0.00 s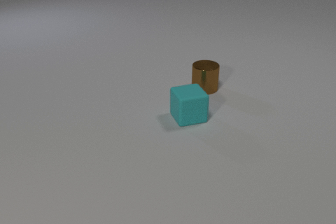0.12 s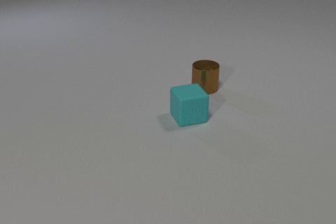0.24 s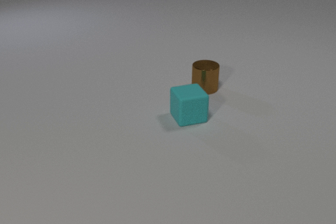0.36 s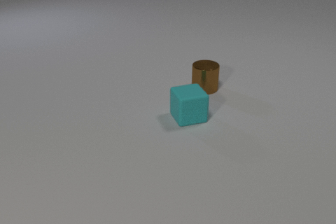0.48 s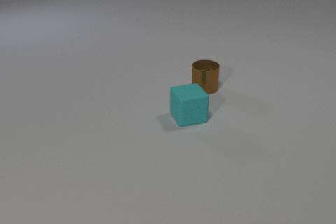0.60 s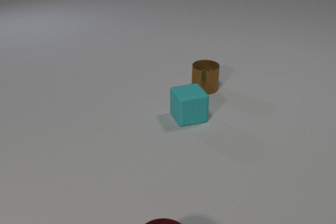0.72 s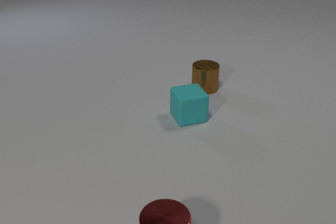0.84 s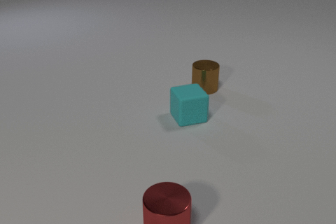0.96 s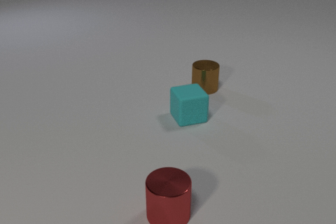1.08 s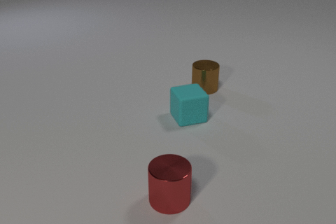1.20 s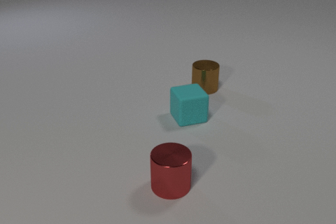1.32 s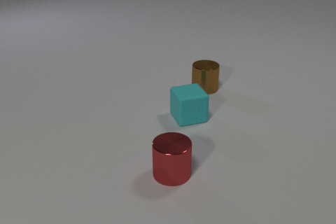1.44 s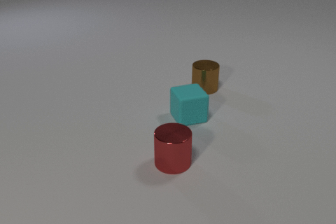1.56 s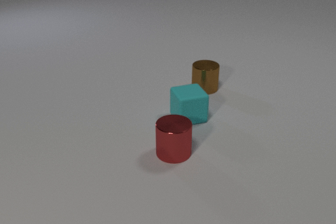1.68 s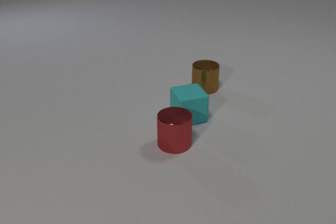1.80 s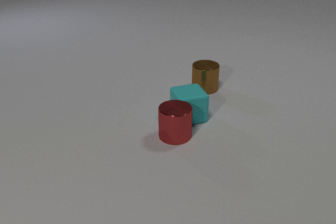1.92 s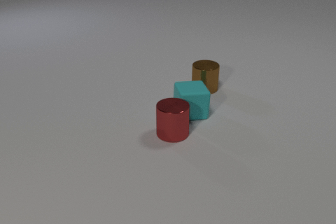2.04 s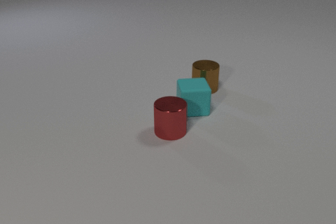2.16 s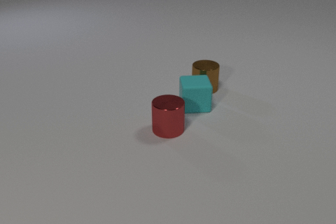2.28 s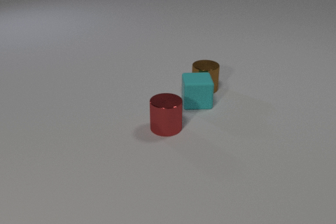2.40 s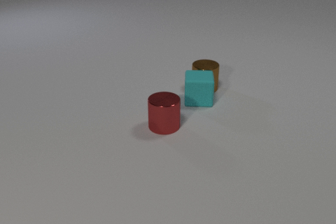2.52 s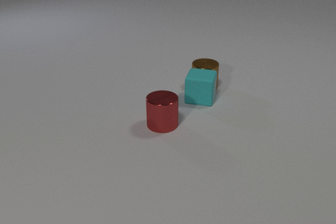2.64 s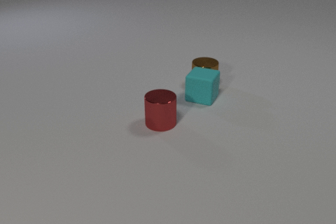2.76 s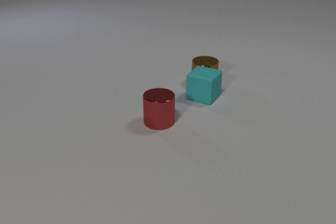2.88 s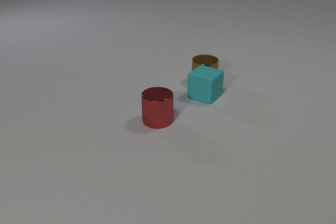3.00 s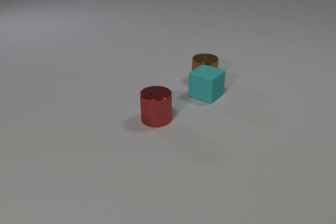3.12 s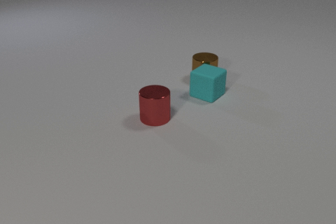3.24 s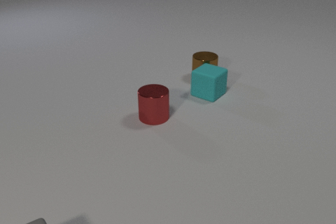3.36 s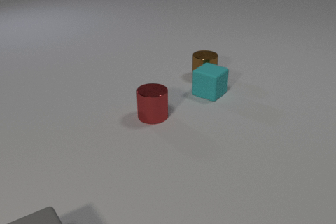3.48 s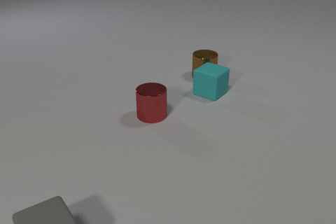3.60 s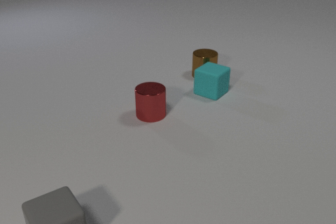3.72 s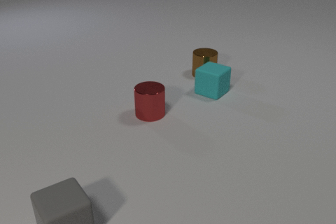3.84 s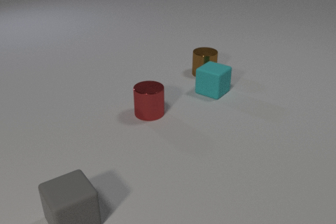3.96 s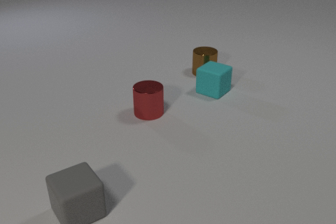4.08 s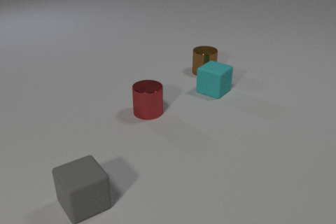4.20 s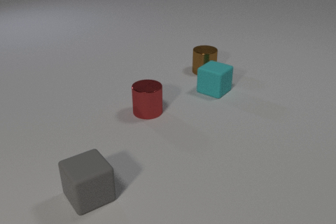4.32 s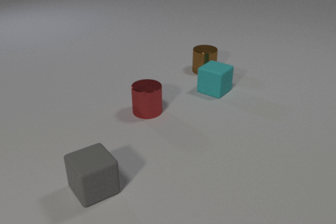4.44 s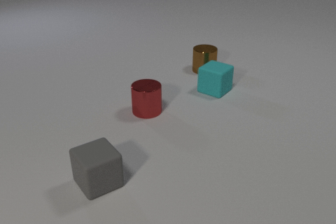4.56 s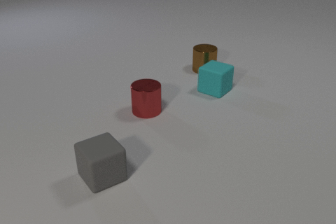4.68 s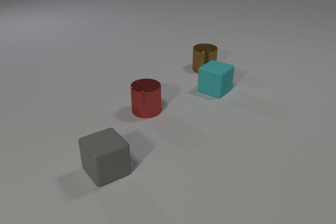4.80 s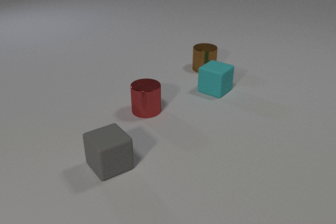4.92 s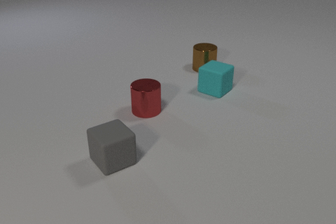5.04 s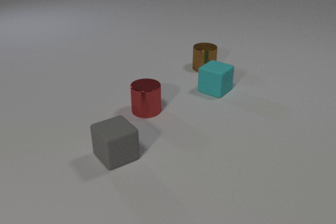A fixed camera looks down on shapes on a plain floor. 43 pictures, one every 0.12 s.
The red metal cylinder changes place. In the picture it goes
away from the camera.
The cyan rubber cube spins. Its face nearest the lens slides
to the left.
0.00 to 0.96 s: The red metal cylinder comes in at the bottom edge, slides away from the camera.
0.96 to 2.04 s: The red metal cylinder slides away from the camera. The cyan rubber cube slides away from the camera. The red metal cylinder and the cyan rubber cube collide.
2.04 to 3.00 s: The red metal cylinder slides away from the camera and to the left. The cyan rubber cube slides away from the camera and to the right, spins clockwise seen from above by about 45 degrees, its near face sliding to the left. The brown metal cylinder slides away from the camera. The cyan rubber cube and the brown metal cylinder collide.
3.00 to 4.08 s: The red metal cylinder slides away from the camera and to the left. The cyan rubber cube slides away from the camera and to the right. The gray rubber cube comes in at the bottom edge, slides away from the camera and to the right. The brown metal cylinder slides away from the camera.
4.08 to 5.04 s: The gray rubber cube slides away from the camera and to the right. The brown metal cylinder slides away from the camera.
How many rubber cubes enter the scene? 1.
How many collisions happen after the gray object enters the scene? 0.
Are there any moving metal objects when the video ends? yes.
